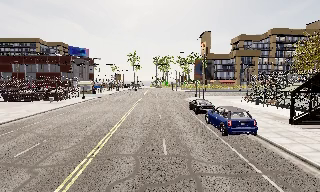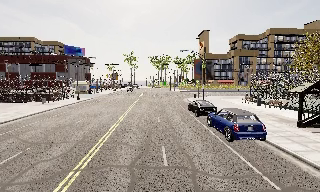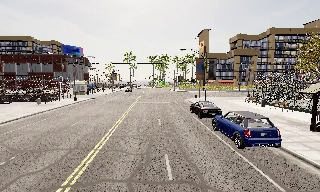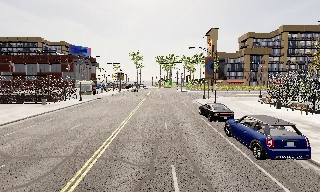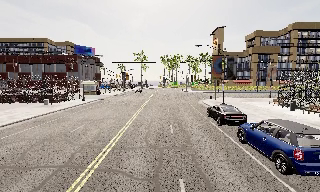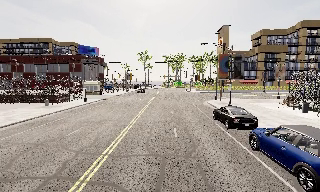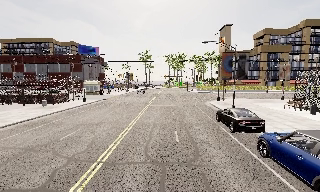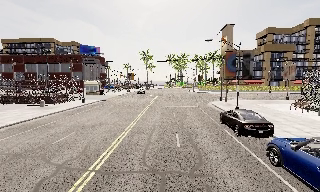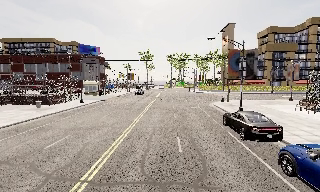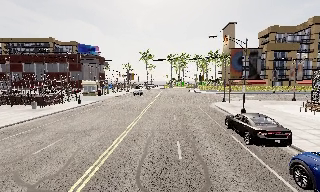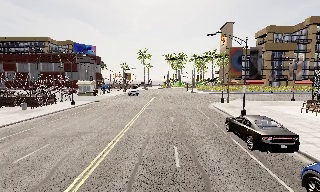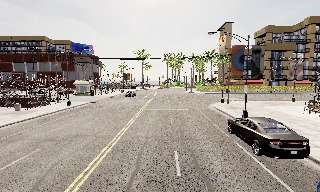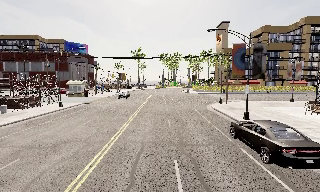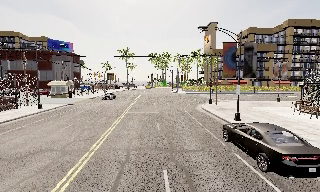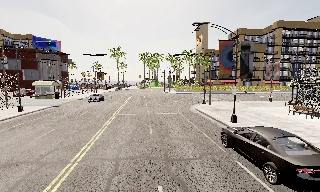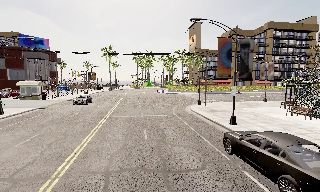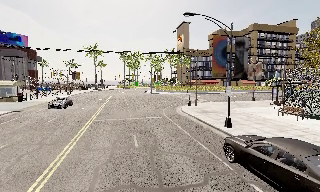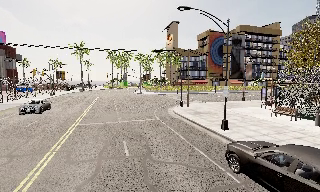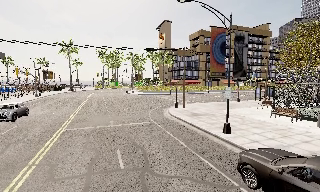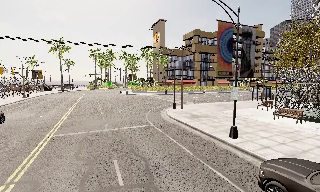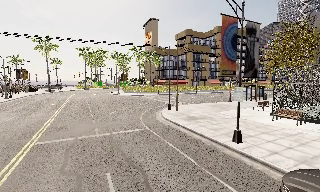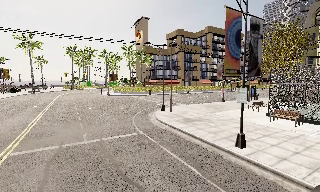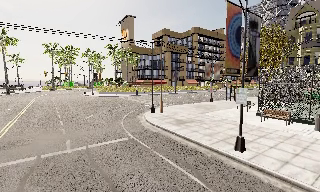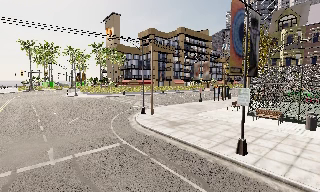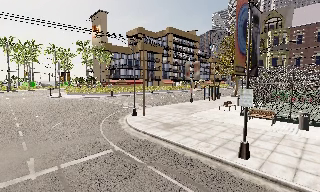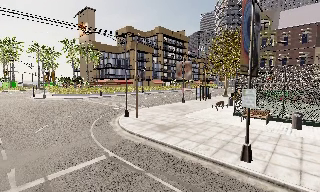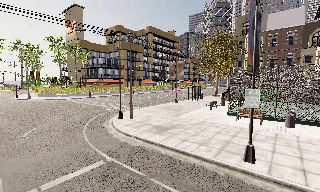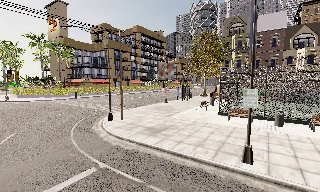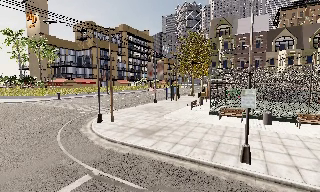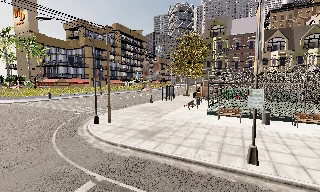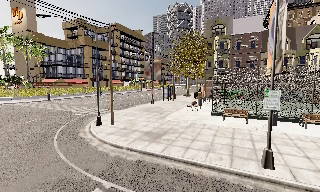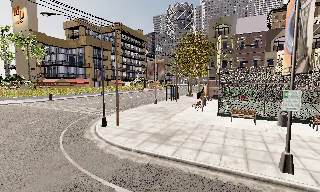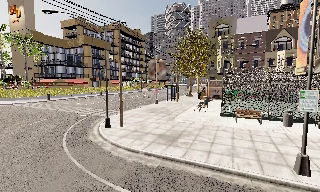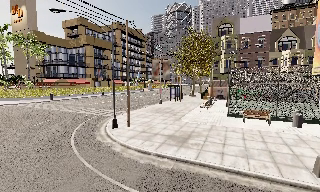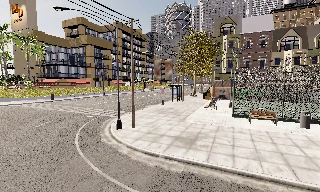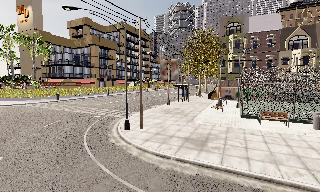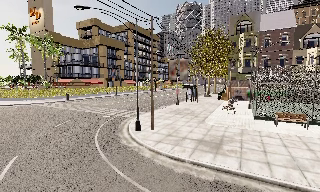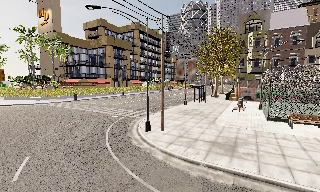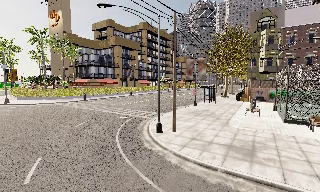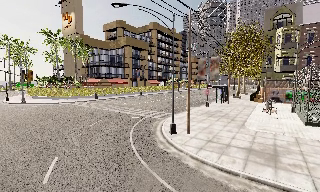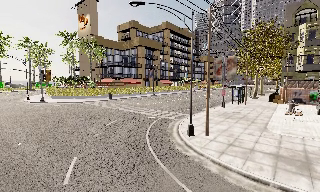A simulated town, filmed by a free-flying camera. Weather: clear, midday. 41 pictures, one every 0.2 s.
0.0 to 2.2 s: The camera travels forward, about 9 m, so what stands in front looms larger.
2.2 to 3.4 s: The scene slides to the left, as the camera pans about 20 degrees to its right. It travels forward, about 6 m, so what stands in front looms larger.
3.4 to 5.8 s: The camera pans to its right, which is clockwise from overhead, by about 45 degrees. It travels forward and to its left, about 9 m. It loses speed.
5.8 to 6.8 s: The camera travels to its left and forward, about 3 m, so close, fixed things drift to the right.
6.8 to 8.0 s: The camera pans to its left, which is counterclockwise from overhead, by about 15 degrees. It travels to its left and forward, about 2.5 m, so close, fixed things drift to the right.
The film runs forward here.
